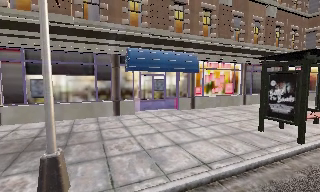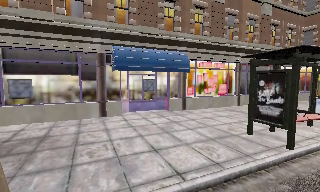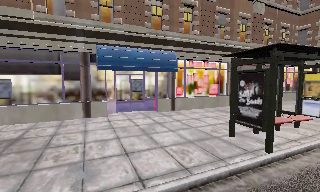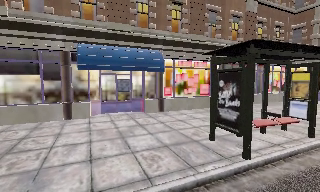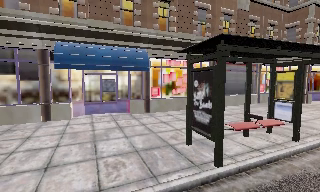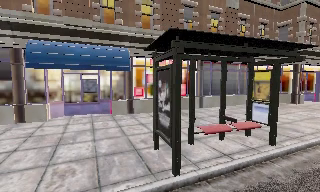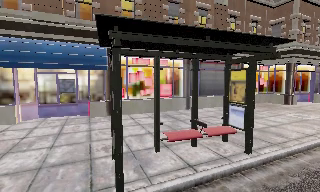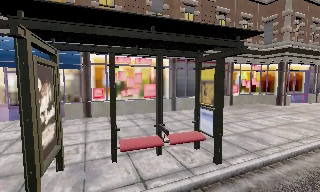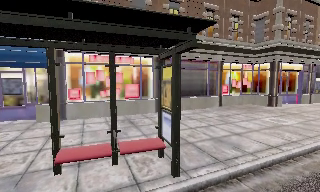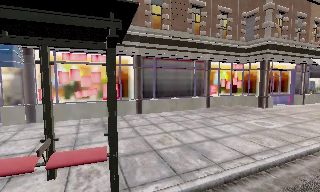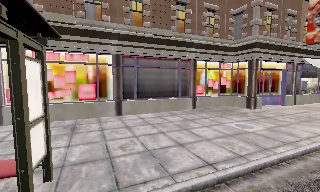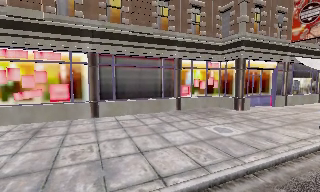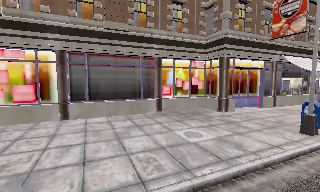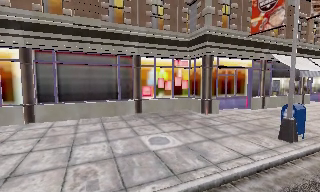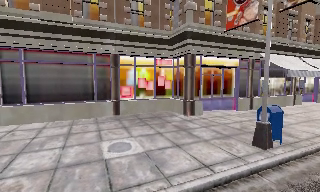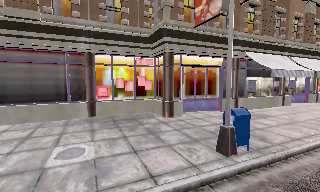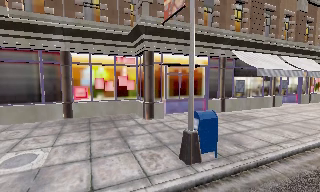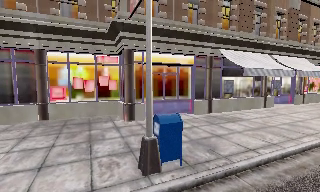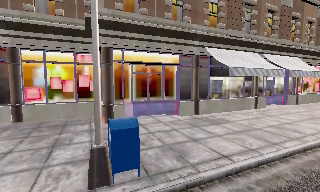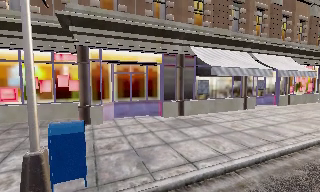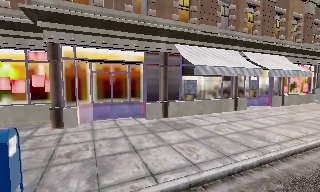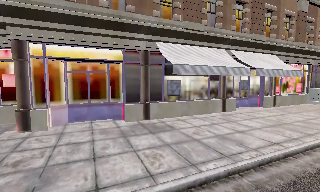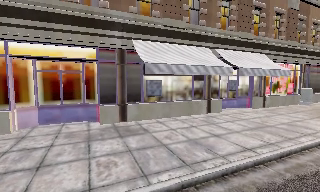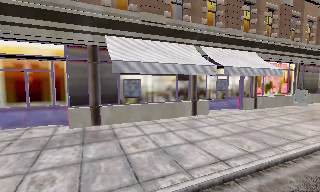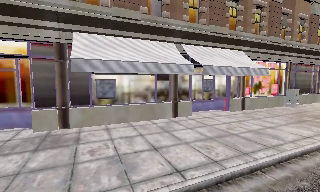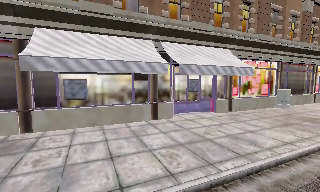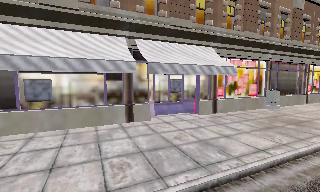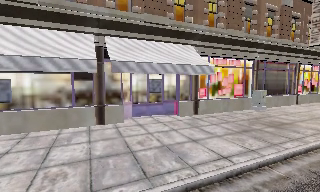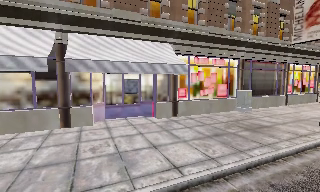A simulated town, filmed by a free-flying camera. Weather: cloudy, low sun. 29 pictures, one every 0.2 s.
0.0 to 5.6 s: The camera travels to its right and forward, about 30 m, so close, fixed things drift to the left.
The film runs backward here.
